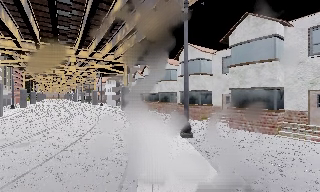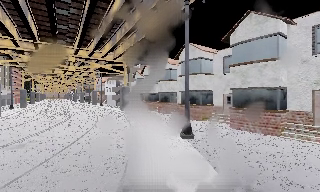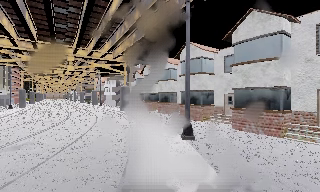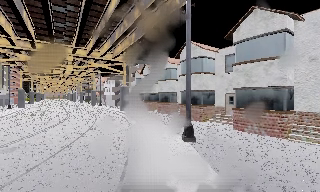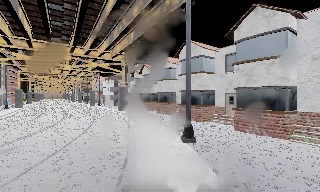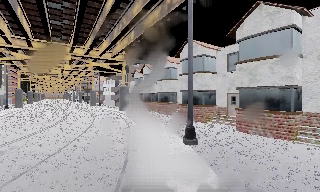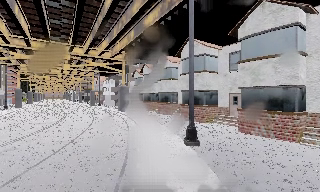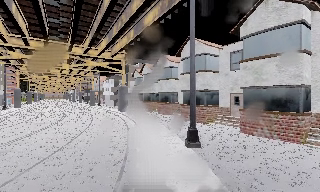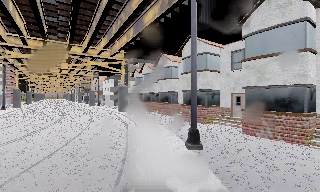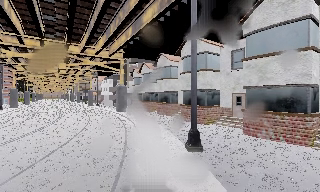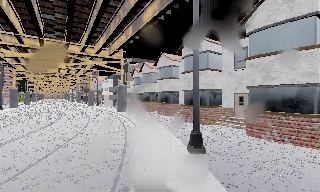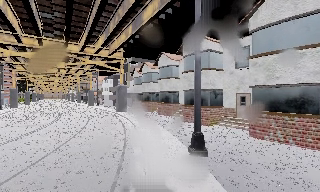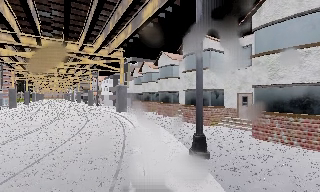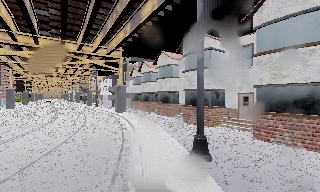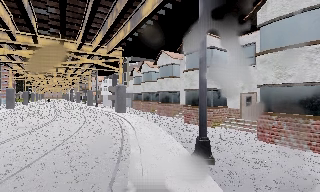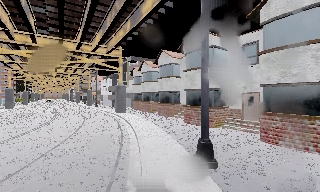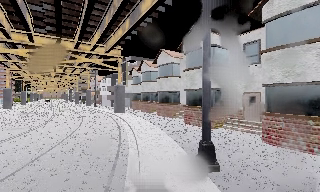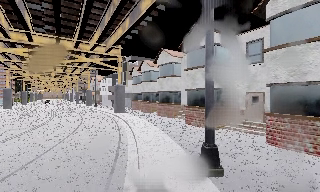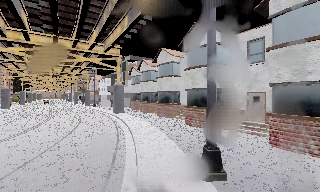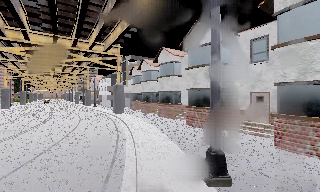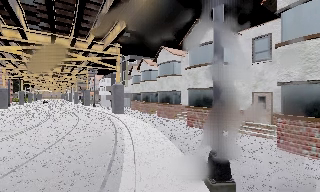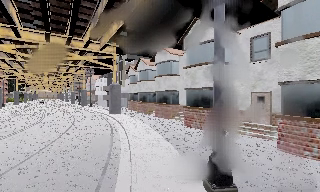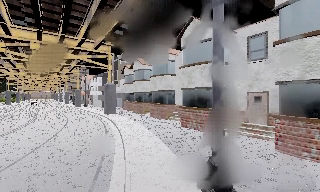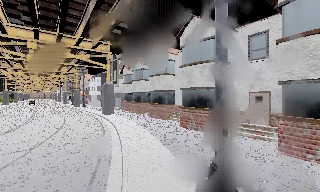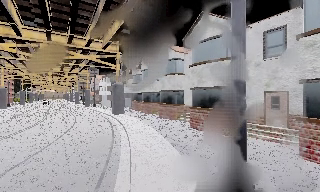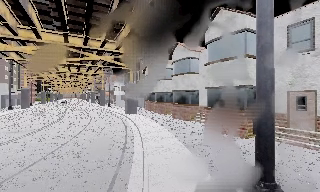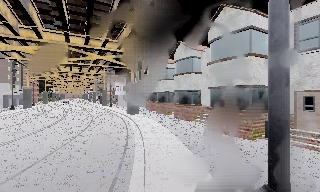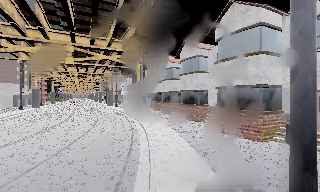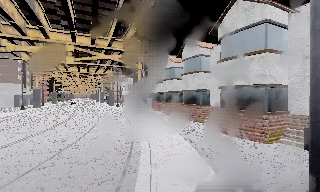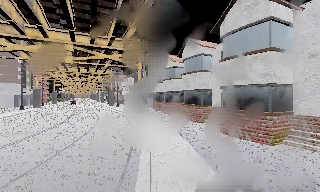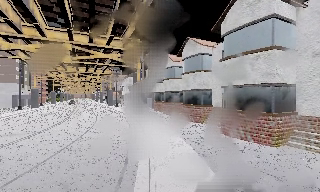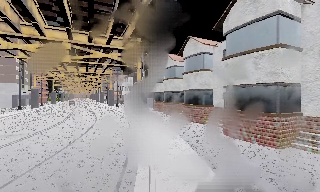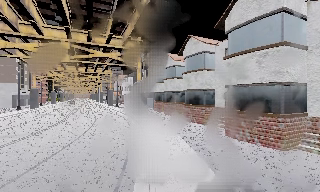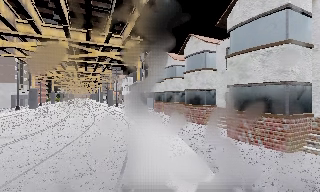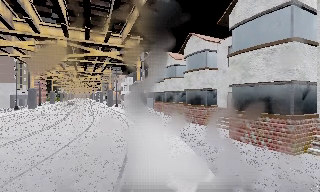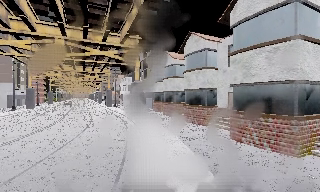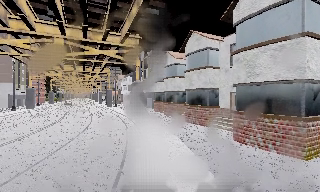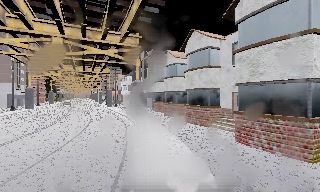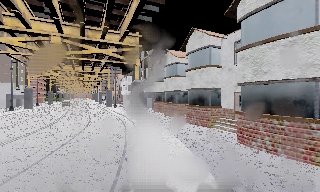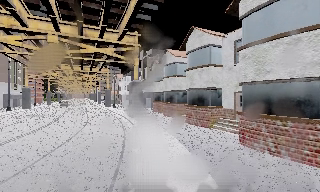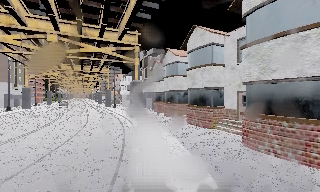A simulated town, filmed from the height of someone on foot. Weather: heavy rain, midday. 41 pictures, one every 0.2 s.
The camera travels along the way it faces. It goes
forward.
0.0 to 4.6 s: The camera travels forward, about 7 m, so what stands in front looms larger.
4.6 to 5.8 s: The scene slides to the right, as the camera pans about 10 degrees to its left. It travels forward, about 1.5 m, so what stands in front looms larger.
5.8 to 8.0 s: The camera travels forward, about 3 m, so what stands in front looms larger.
The film runs forward here.
